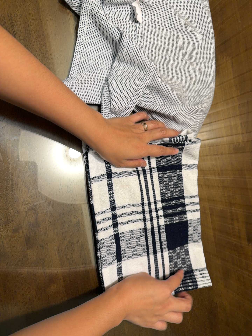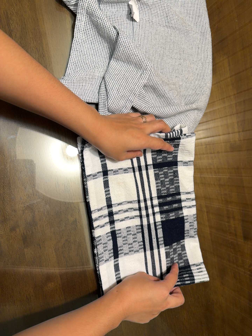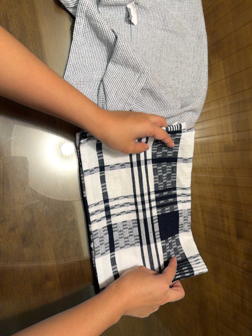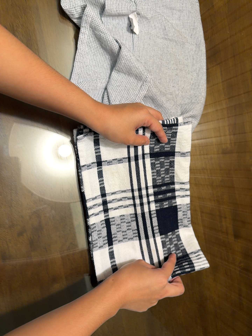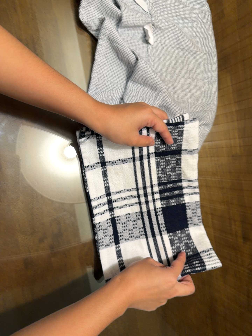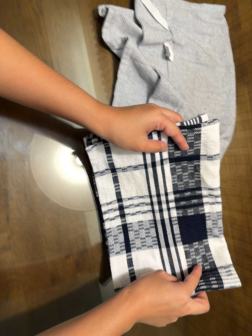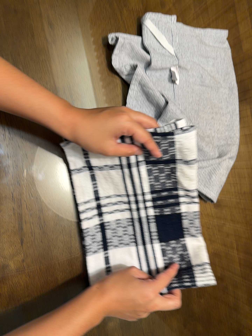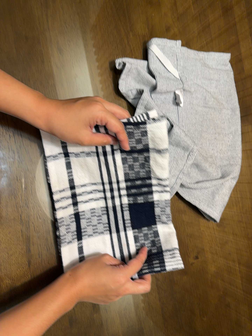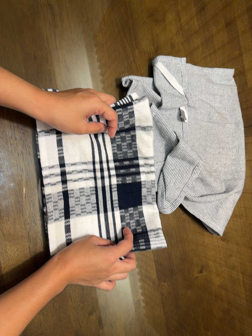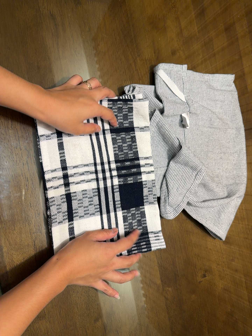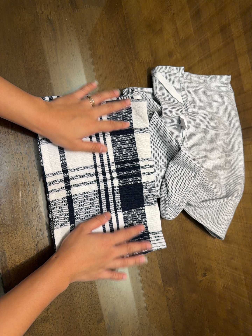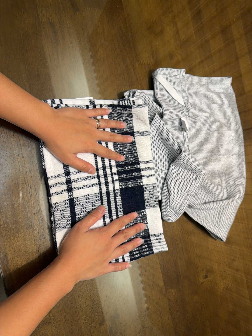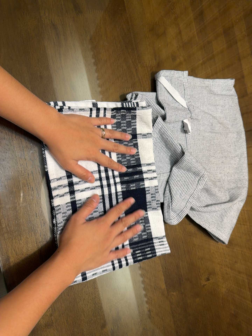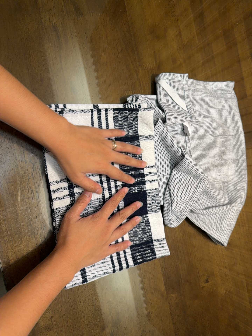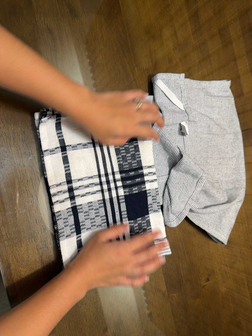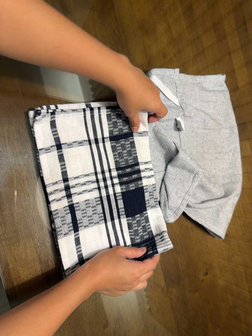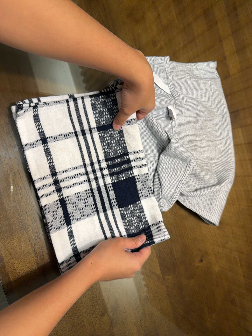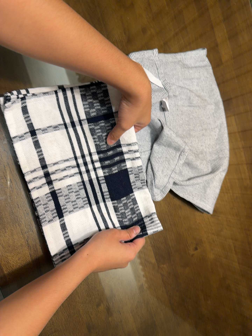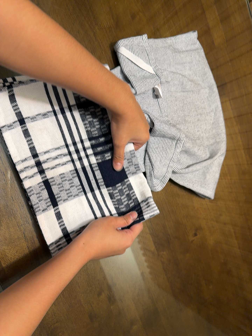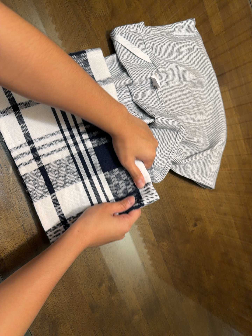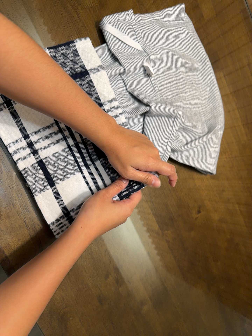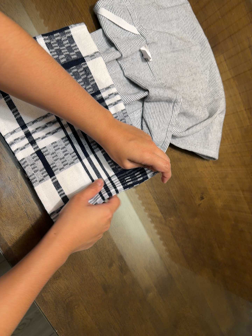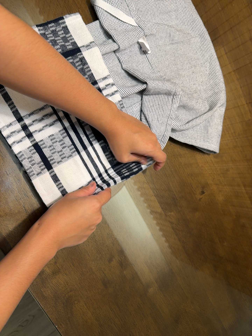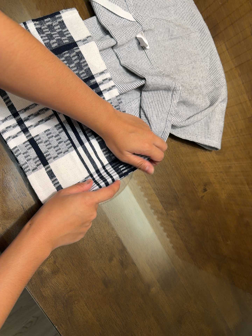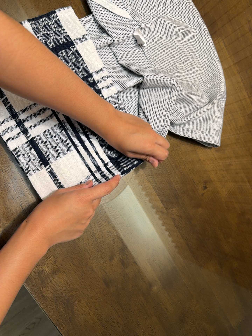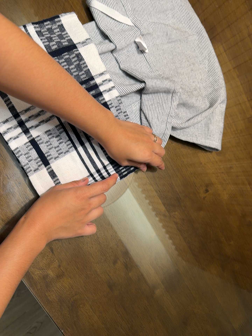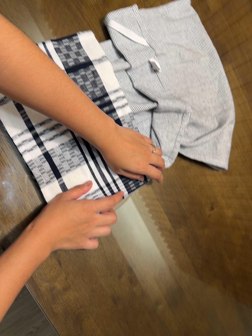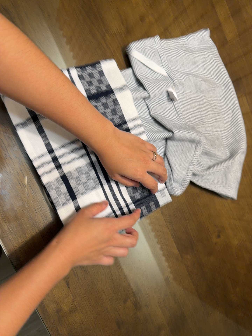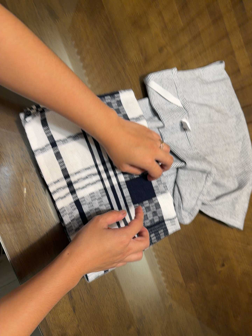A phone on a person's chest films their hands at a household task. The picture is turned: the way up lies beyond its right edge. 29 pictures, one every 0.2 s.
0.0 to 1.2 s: The camera travels to its left, toward the top of its view and backward, about 14 cm, so close, fixed things drift to the right.
1.2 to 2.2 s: The camera travels toward the top of its view, about 8 cm, so close, fixed things drift downward.
2.2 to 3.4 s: The camera shifts only a little, or ends up much as it began.
3.4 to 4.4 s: The camera rolls about its line of sight by about 10 degrees, and the scene rotates counterclockwise.
4.4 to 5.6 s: The camera travels toward the top of its view and to its left, about 10 cm, so close, fixed things drift downward.
The film runs backward here.
